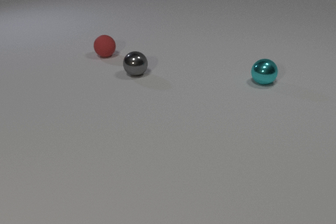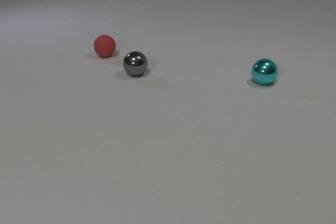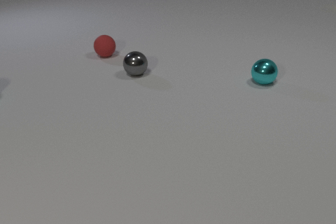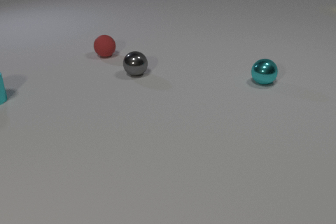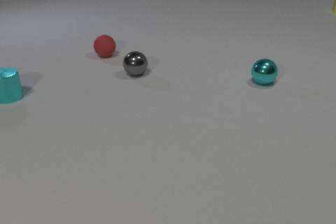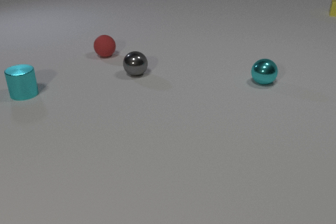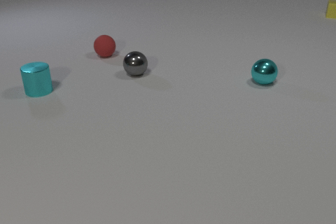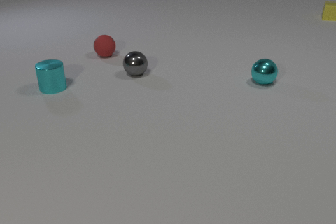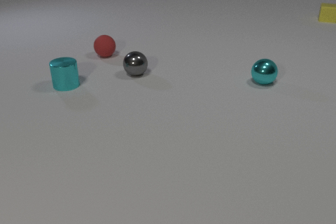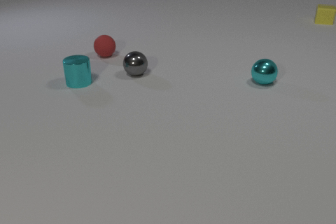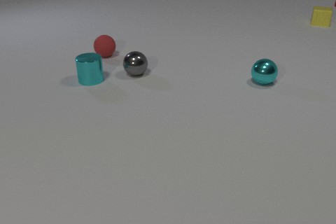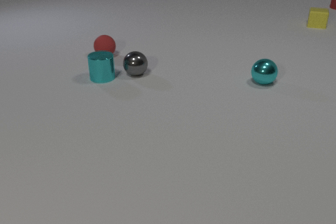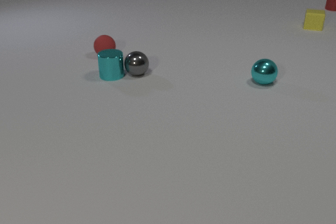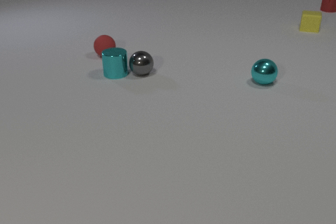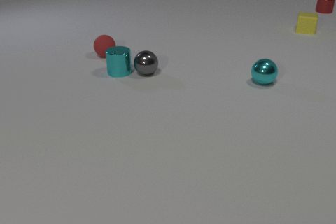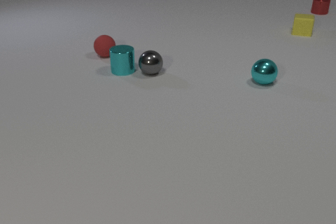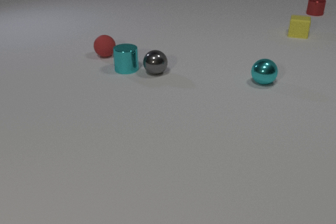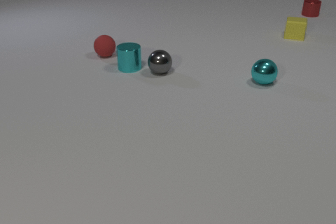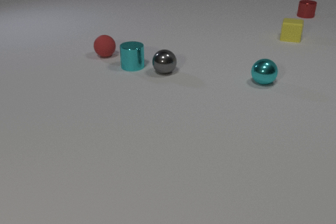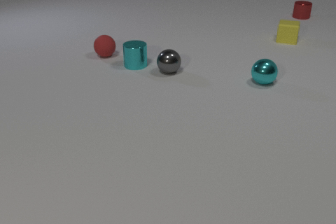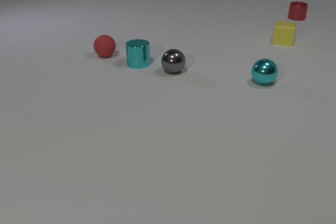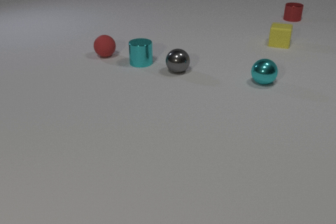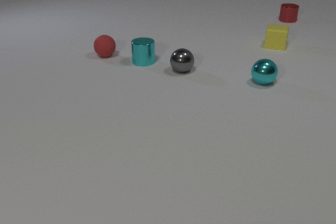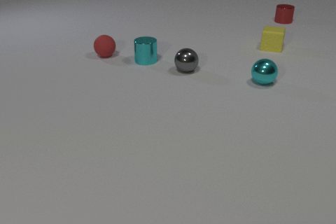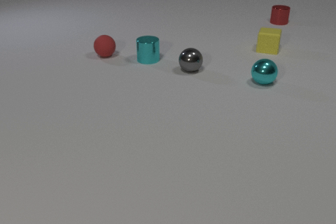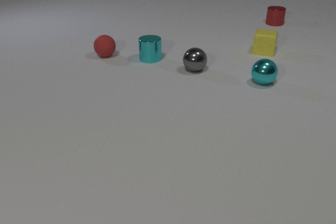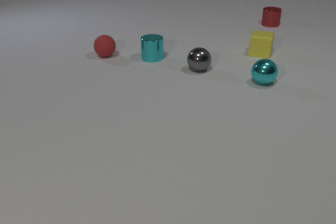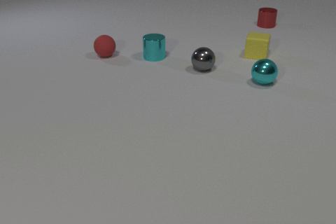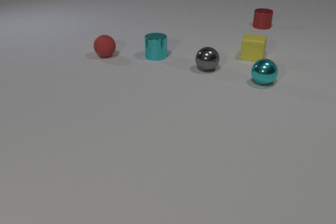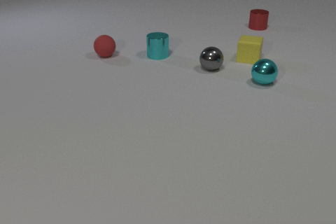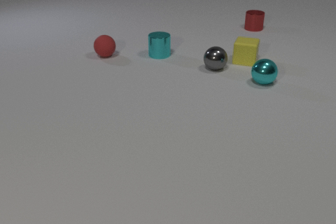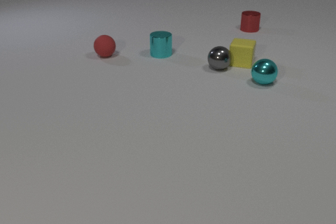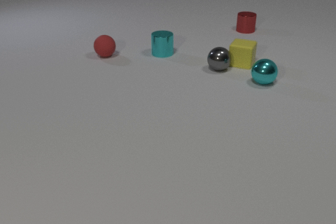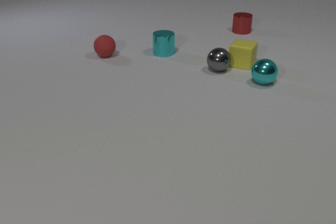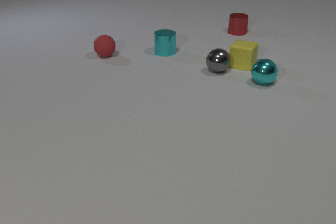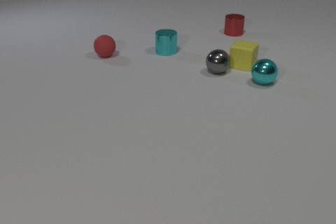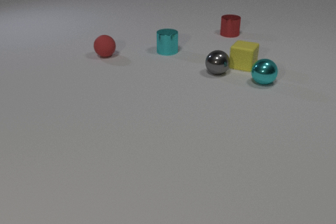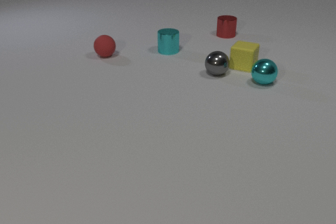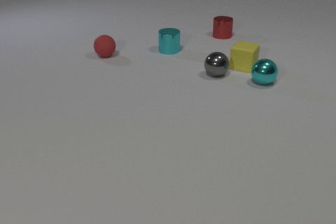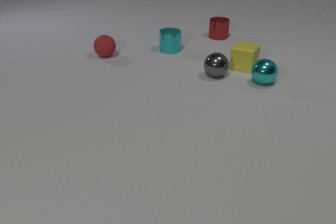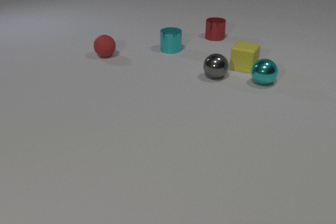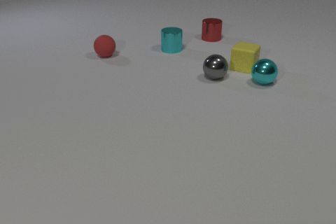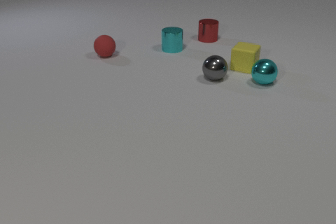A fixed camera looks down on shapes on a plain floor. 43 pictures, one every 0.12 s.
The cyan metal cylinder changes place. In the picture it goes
to the right.
The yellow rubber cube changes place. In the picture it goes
toward the camera.
0.00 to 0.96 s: The cyan metal cylinder comes in at the left edge, slides to the right. The yellow rubber cube comes in at the right edge, slides toward the camera.
0.96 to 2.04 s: The cyan metal cylinder slides to the right and away from the camera. The gray metal sphere rolls to the right. The red metal cylinder comes in at the right edge, slides toward the camera and to the left. The yellow rubber cube slides toward the camera and to the left. The cyan metal cylinder and the gray metal sphere collide.
2.04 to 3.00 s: The cyan metal cylinder slides away from the camera and to the right. The gray metal sphere rolls to the right. The red metal cylinder slides toward the camera and to the left. The yellow rubber cube slides toward the camera and to the left.
3.00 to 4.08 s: The cyan metal cylinder slides away from the camera and to the right. The gray metal sphere rolls to the right. The red metal cylinder slides toward the camera and to the left. The yellow rubber cube slides toward the camera and to the left. The gray metal sphere and the yellow rubber cube collide.
4.08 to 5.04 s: The cyan metal cylinder slides away from the camera and to the right. The gray metal sphere rolls toward the camera. The red metal cylinder slides to the left and toward the camera. The yellow rubber cube slides toward the camera.
What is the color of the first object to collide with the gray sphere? cyan.
What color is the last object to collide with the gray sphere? yellow.
How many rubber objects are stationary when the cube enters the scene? 1.
